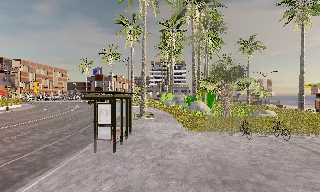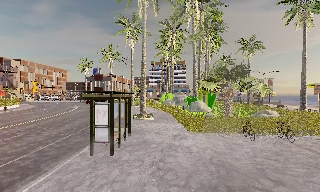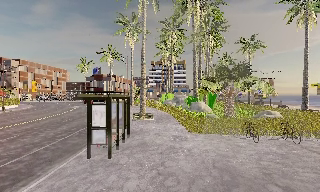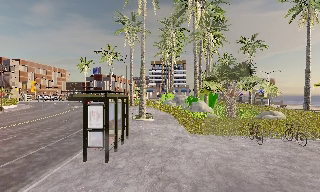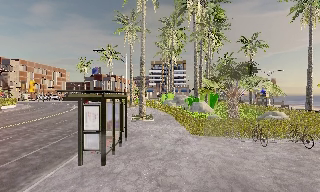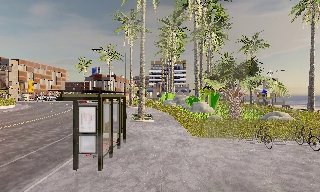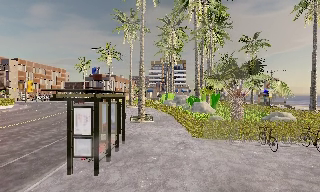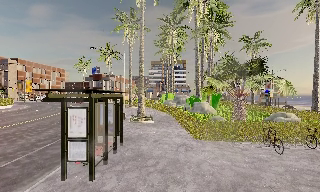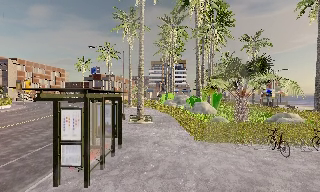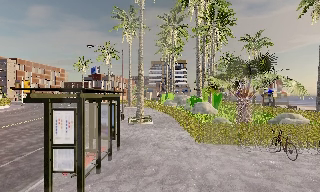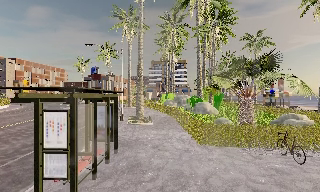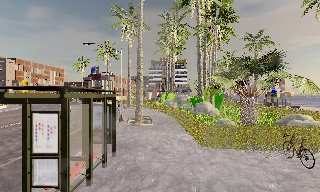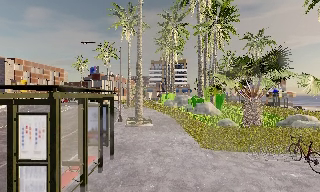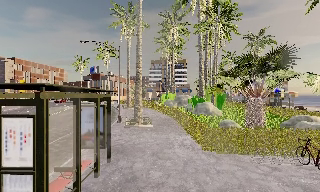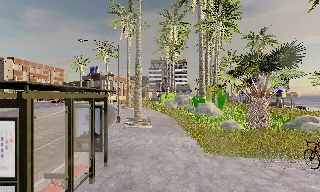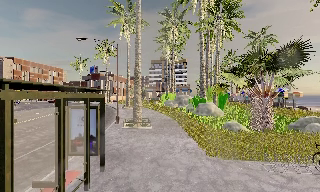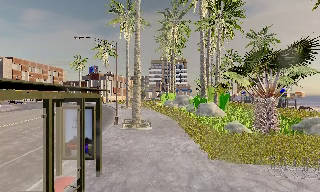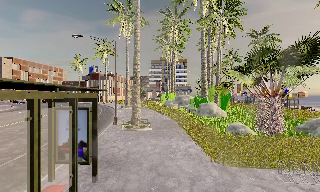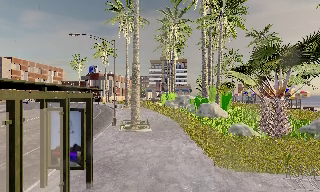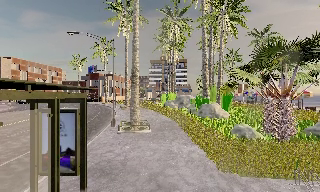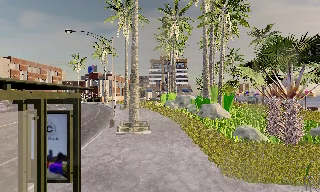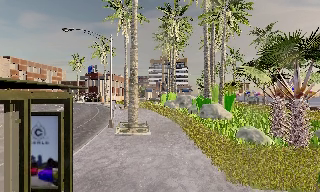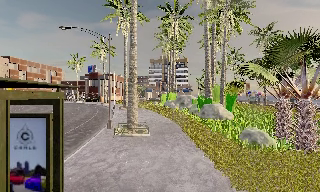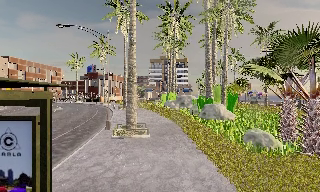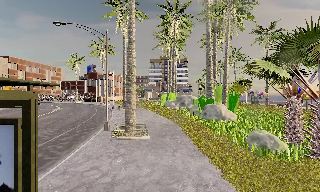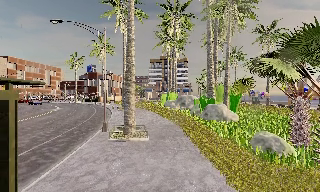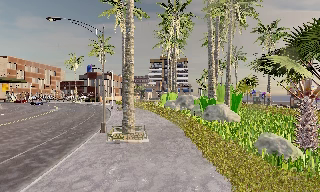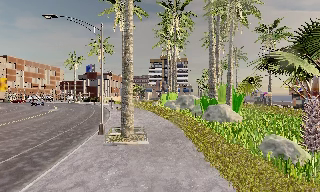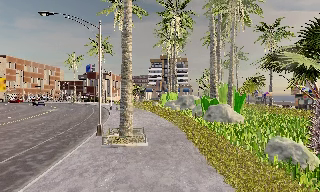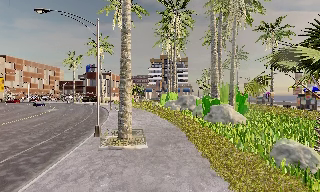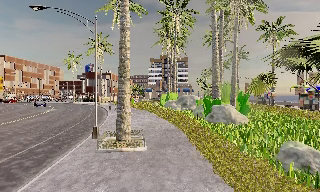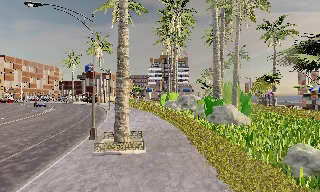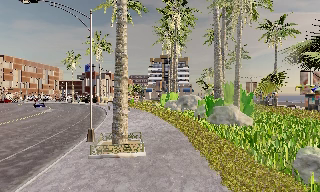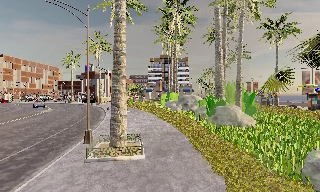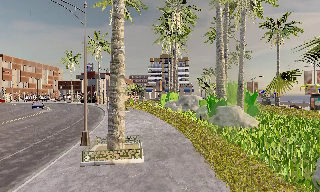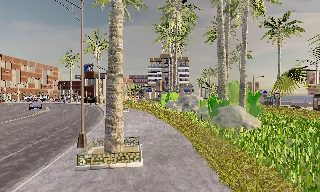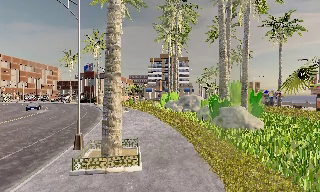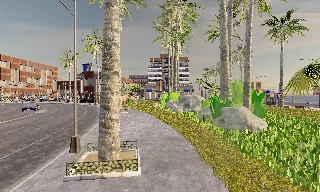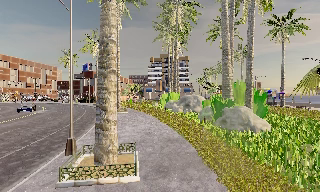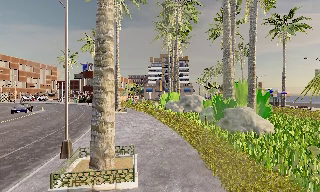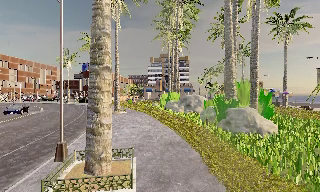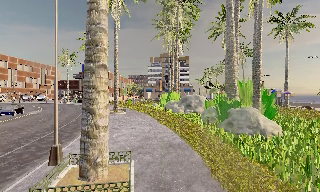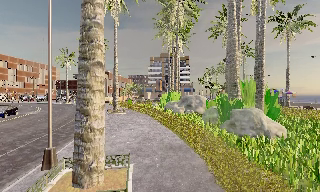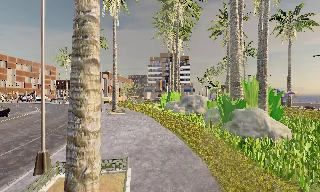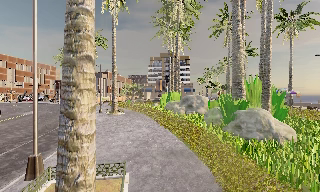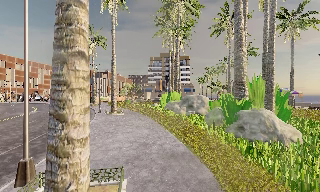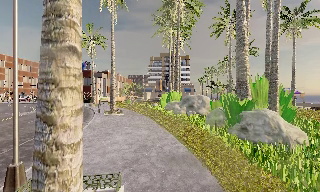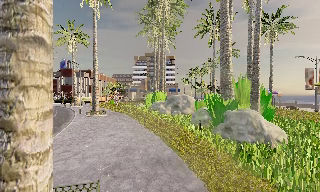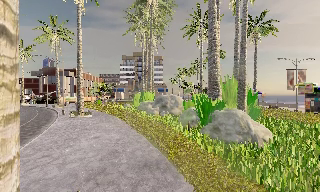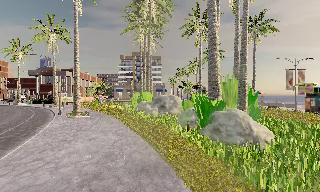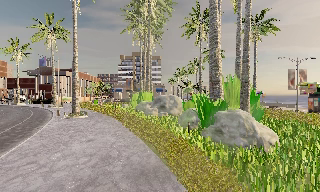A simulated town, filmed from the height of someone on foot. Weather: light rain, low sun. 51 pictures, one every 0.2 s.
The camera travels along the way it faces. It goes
forward.
0.0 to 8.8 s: The camera travels forward, about 15 m, so what stands in front looms larger.
8.8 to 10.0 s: The scene slides to the left, as the camera pans about 10 degrees to its right. It travels forward, about 2 m, so what stands in front looms larger.
The film runs forward here.
